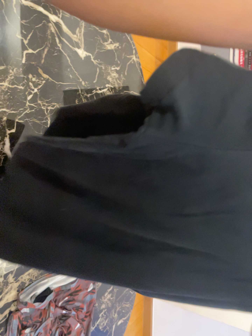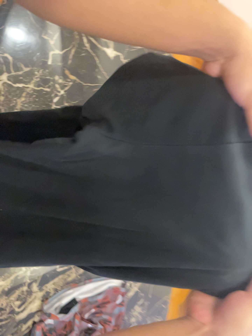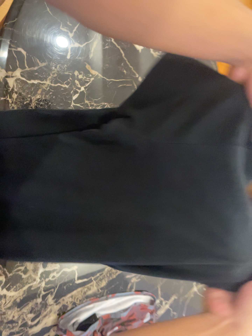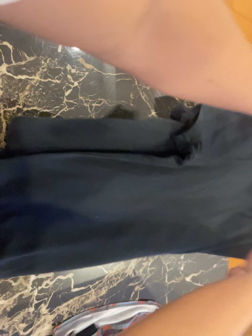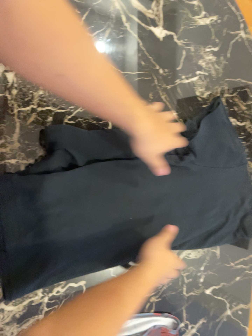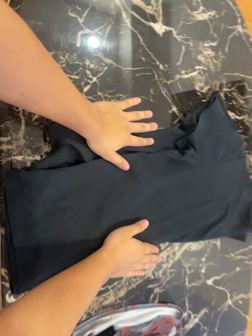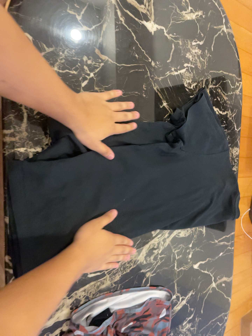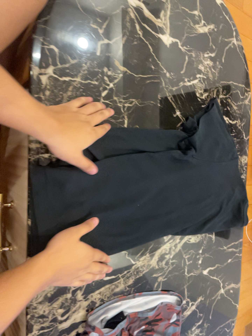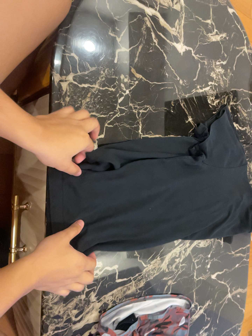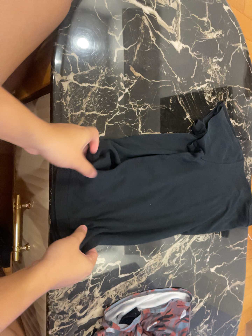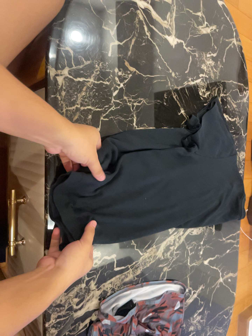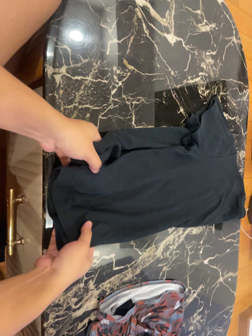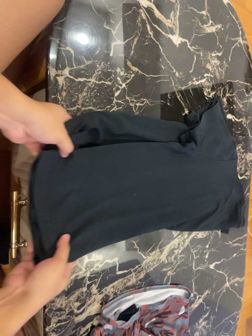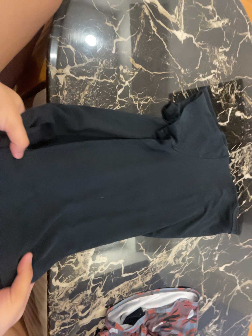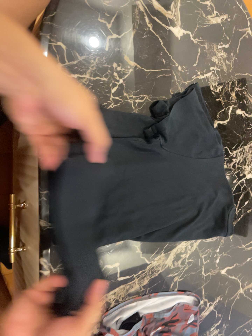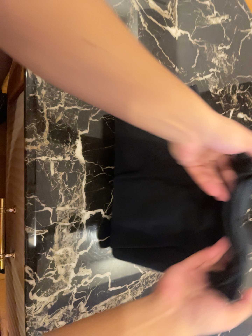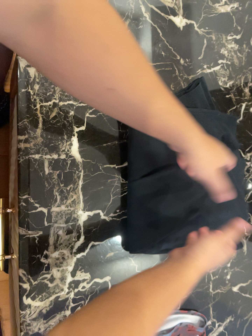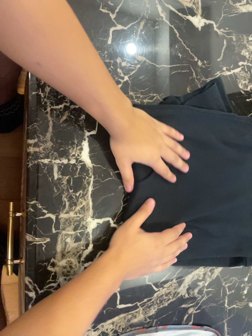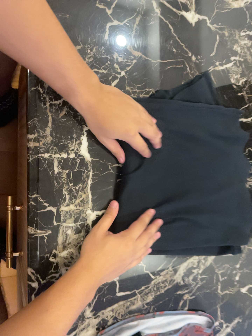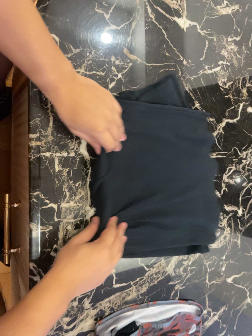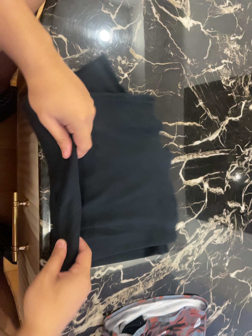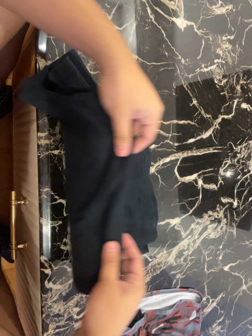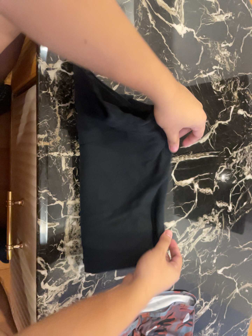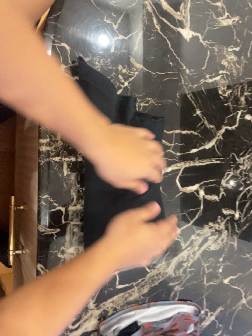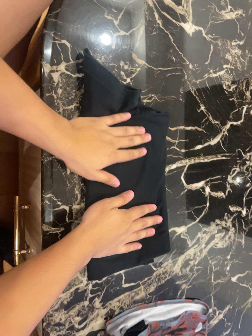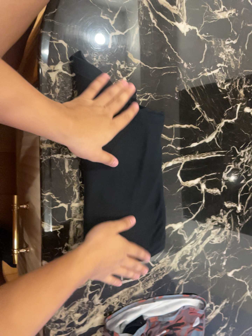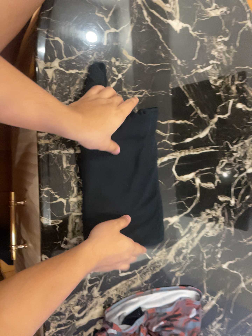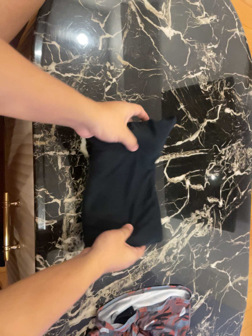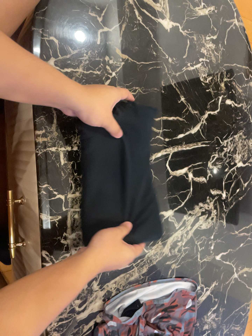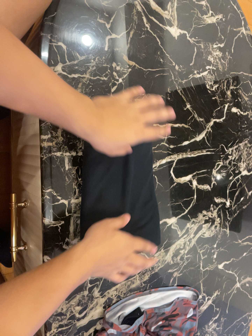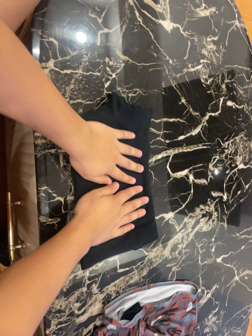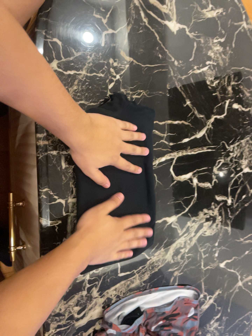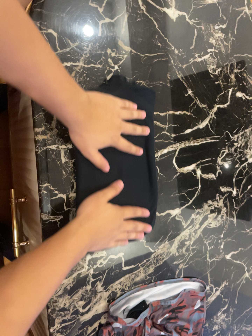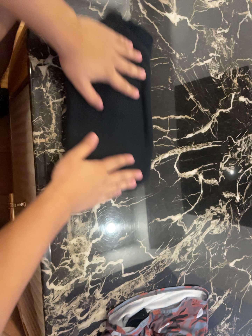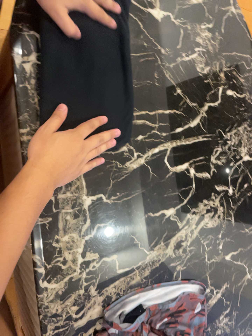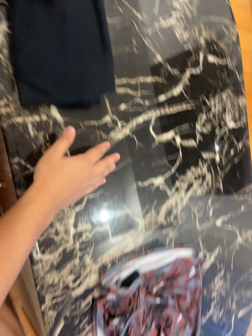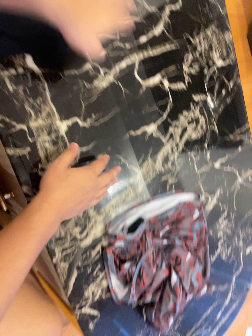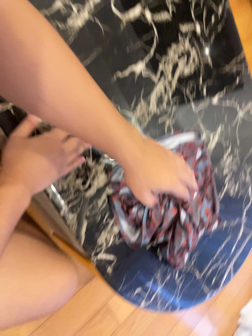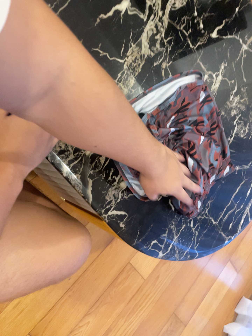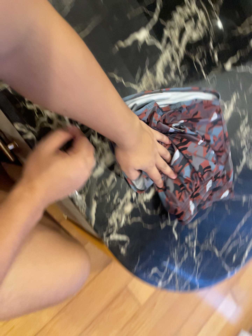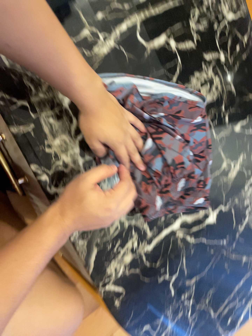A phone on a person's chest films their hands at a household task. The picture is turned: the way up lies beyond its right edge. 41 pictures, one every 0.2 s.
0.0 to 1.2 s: The camera pans to its left by about 20 degrees. It travels forward and to its right, about 16 cm, so what stands in front looms larger.
1.2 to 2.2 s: The camera travels to its left, about 8 cm, so close, fixed things drift to the right.
2.2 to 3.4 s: The camera pans to its left by about 15 degrees. It travels forward and to its right, about 16 cm, so what stands in front looms larger.
3.4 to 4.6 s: The camera travels to its left and backward, about 8 cm.
4.6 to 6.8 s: The camera shifts only a little, or ends up much as it began.
6.8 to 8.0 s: The camera travels toward the bottom of its view, about 12 cm, so close, fixed things drift upward. Its aim tips toward the bottom of its view by about 10 degrees, and the scene shifts upward. It rolls about its line of sight by about 15 degrees, and the scene rotates counterclockwise.
The film runs forward here.
